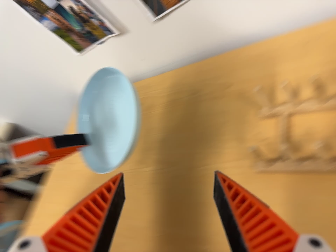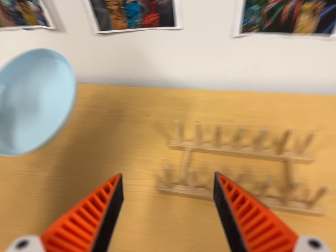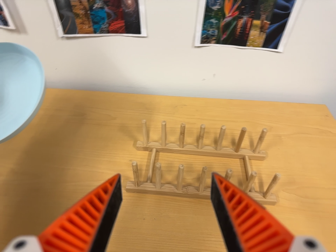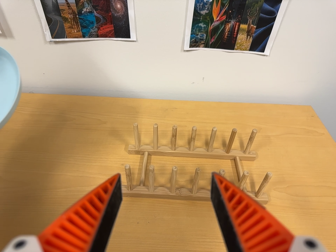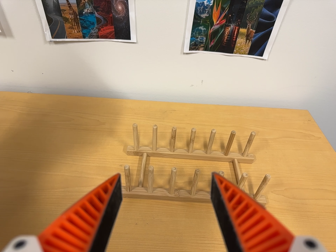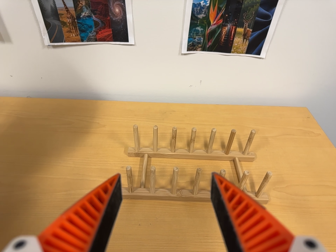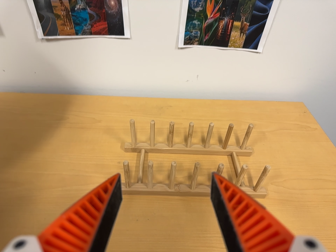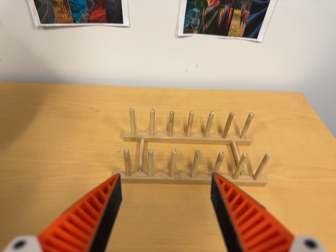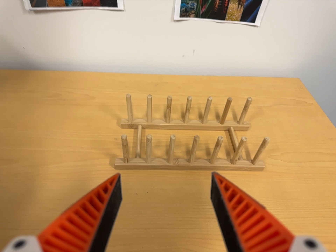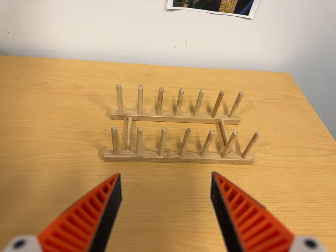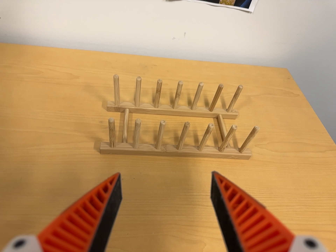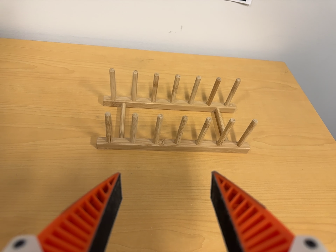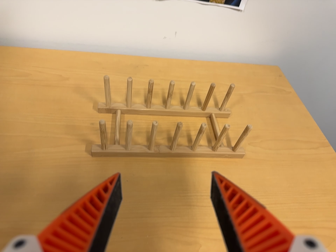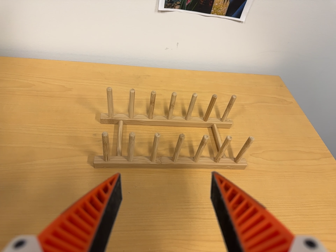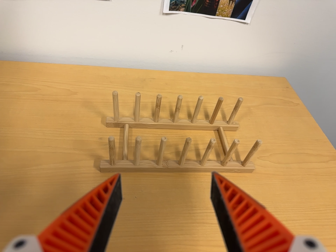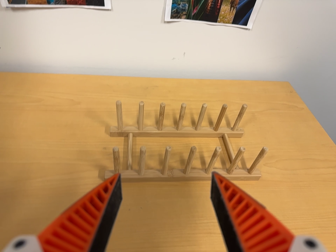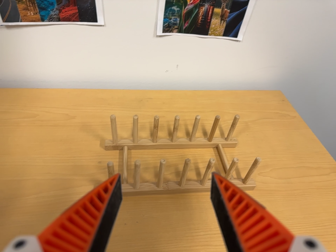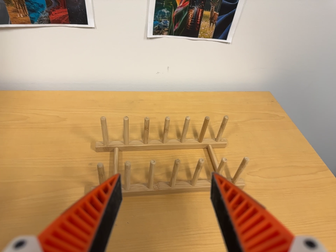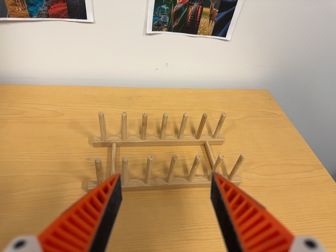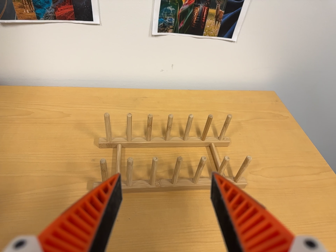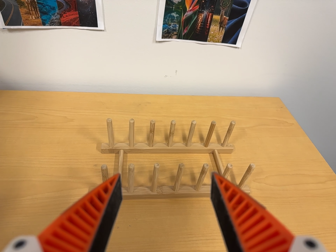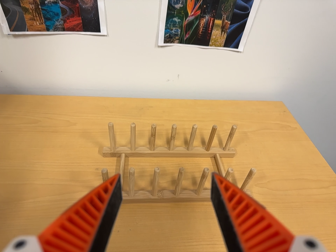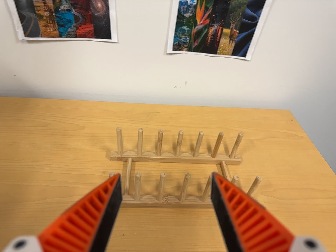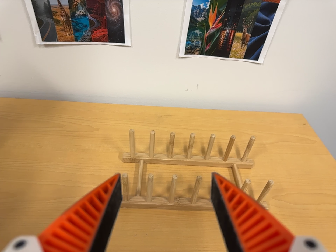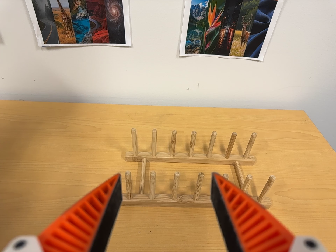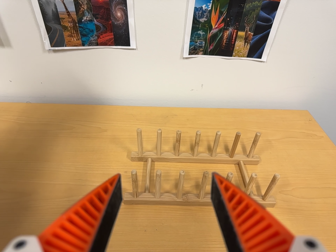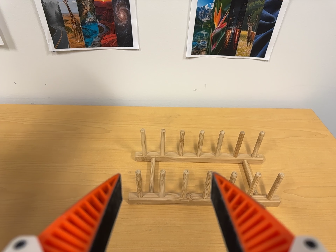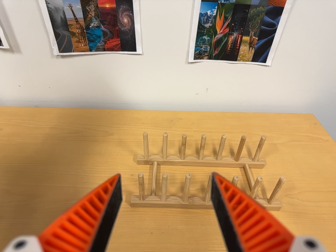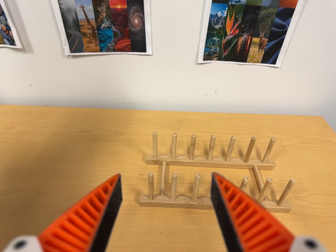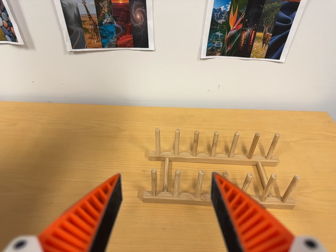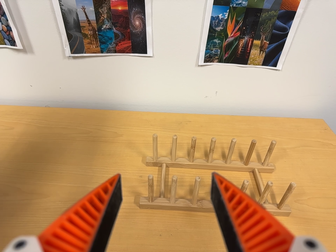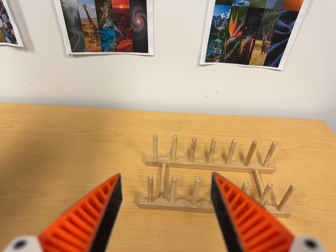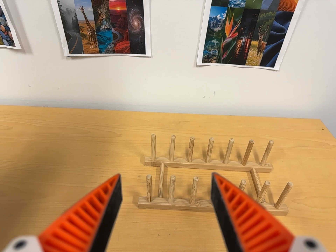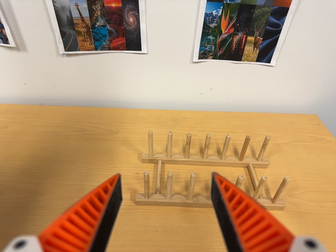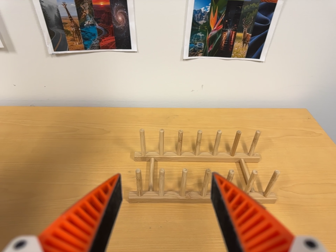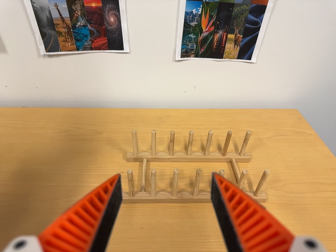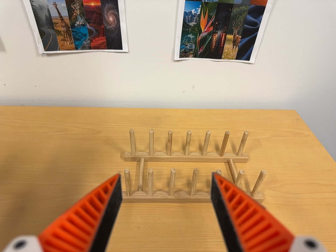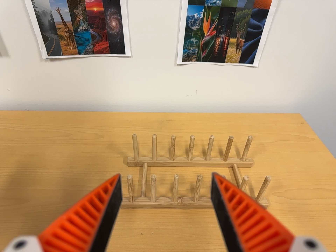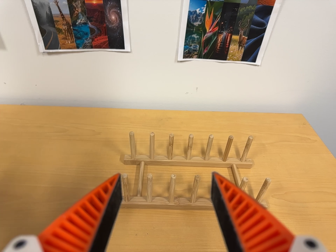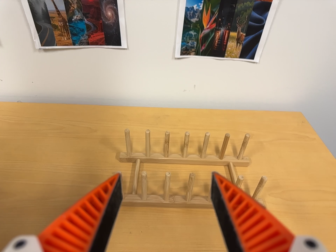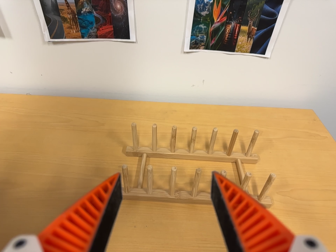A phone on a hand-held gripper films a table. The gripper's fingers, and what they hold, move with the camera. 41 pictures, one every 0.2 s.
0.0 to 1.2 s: The scene slides to the left, as the camera pans about 40 degrees to its right. It travels to its left, toward the bottom of its view and backward, about 14 cm. Its aim tips toward the top of its view by about 15 degrees. It rolls about its line of sight by about 15 degrees, and the scene rotates clockwise.
1.2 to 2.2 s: The camera's aim tips toward the bottom of its view by about 10 degrees, and the scene shifts upward.
2.2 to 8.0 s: The camera's aim tips toward the top of its view by about 10 degrees, and the scene shifts downward.
The film runs backward here.
